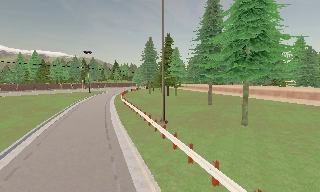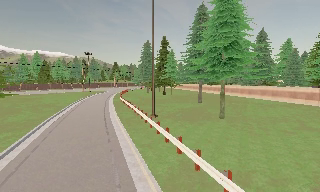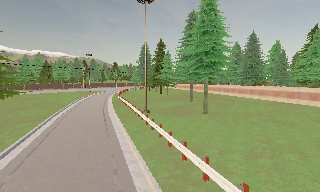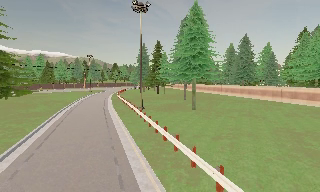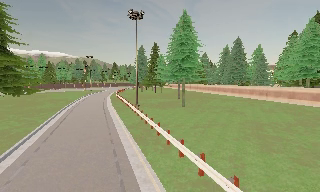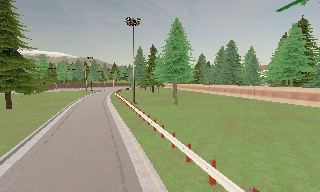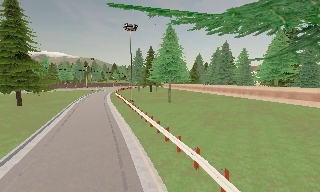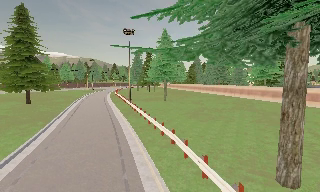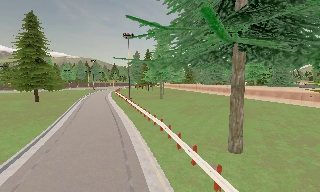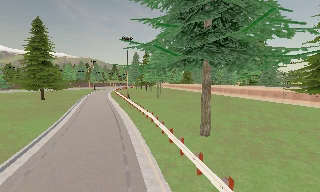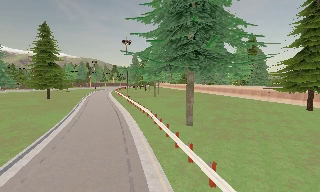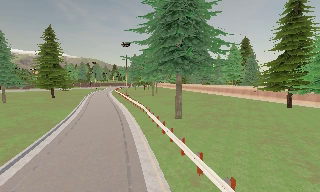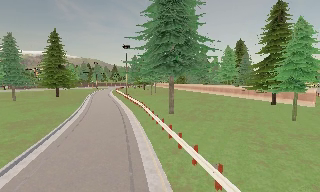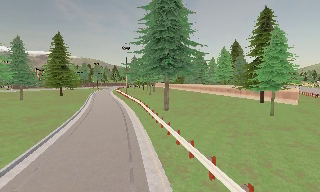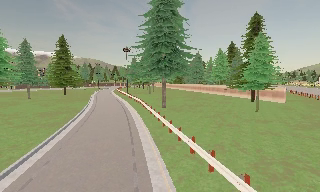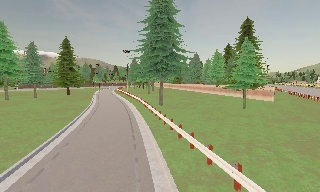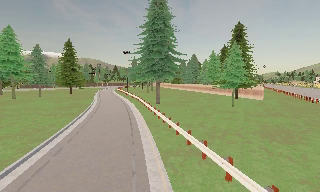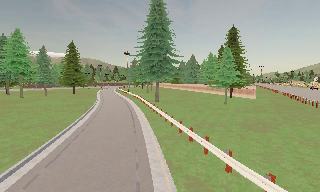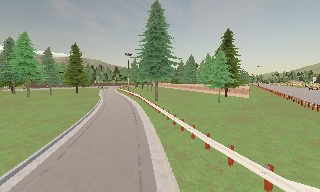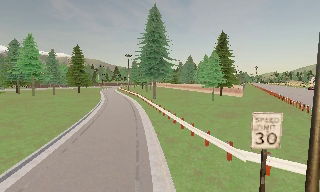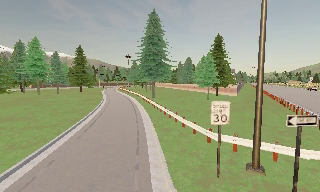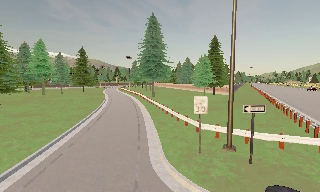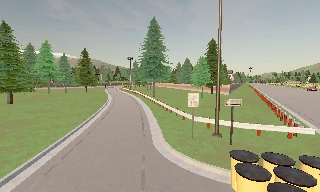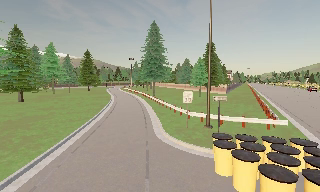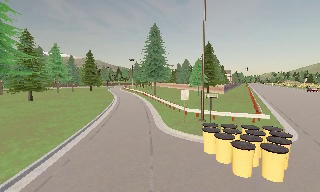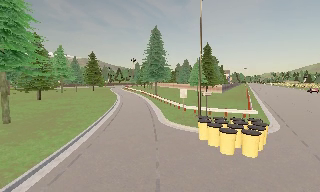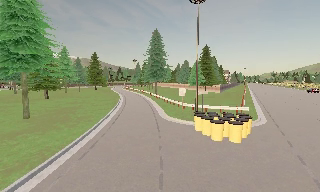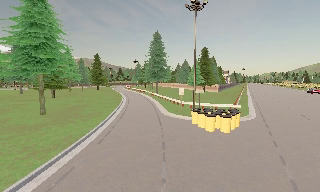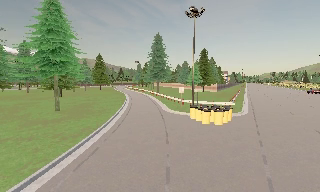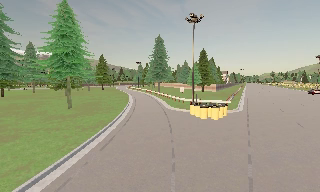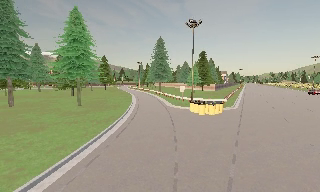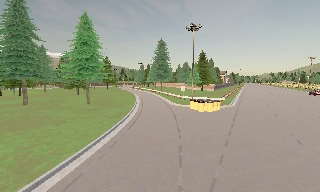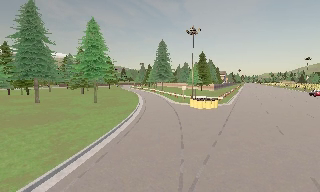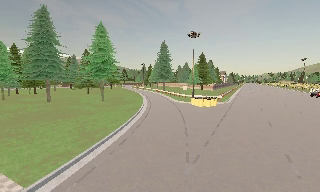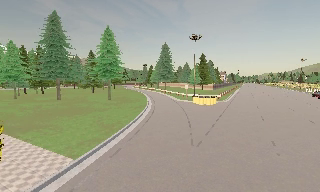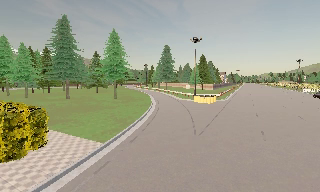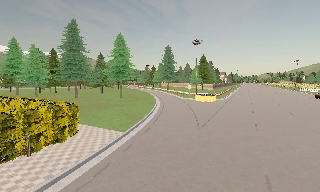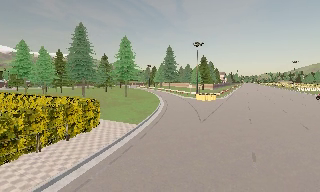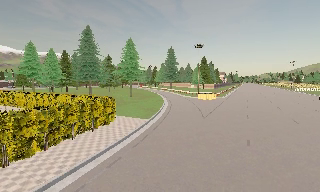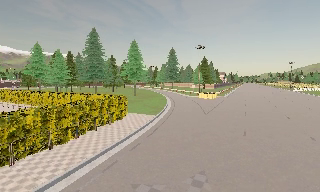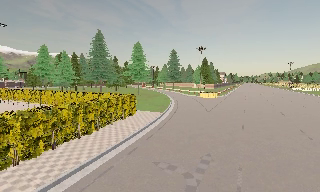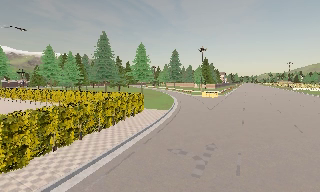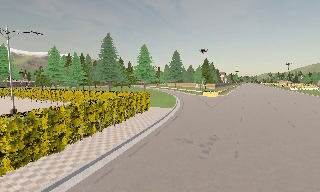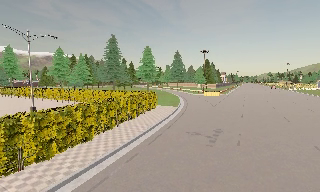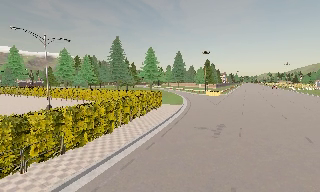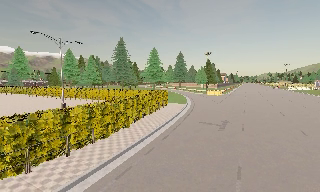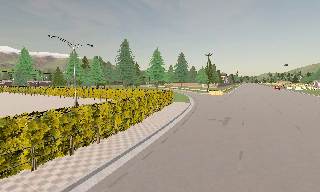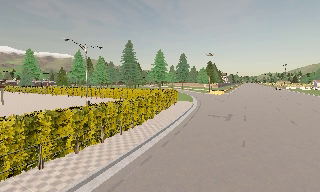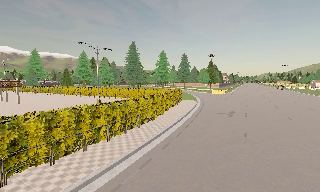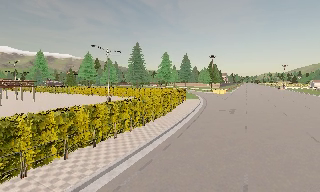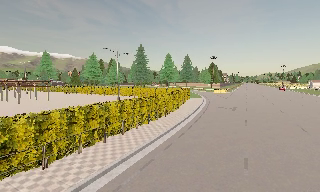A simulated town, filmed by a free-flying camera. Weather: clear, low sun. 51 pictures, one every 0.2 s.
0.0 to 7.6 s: The camera travels backward, about 75 m, so what stands in front gets smaller.
7.6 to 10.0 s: The camera travels backward and to its left, about 19 m, so what stands in front gets smaller.
The film runs backward here.
